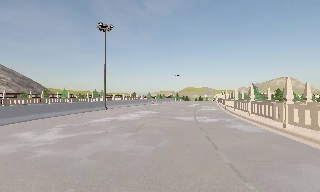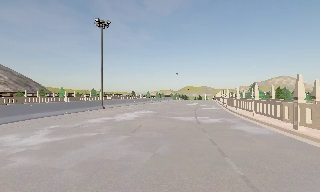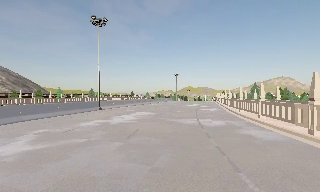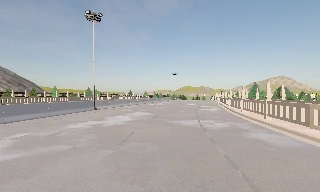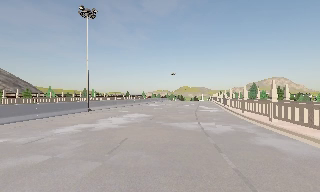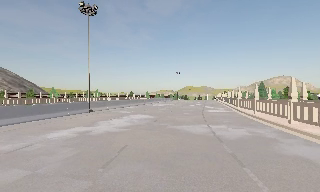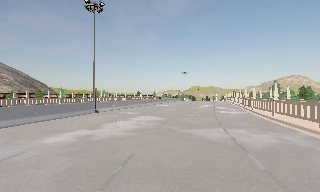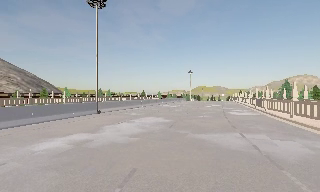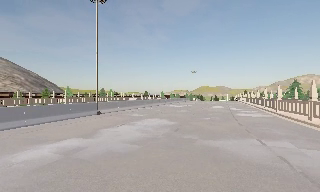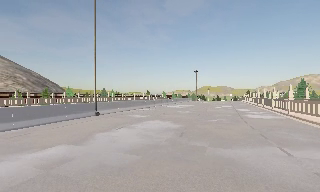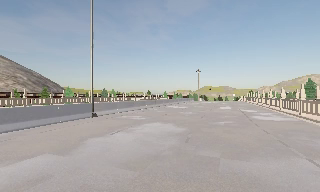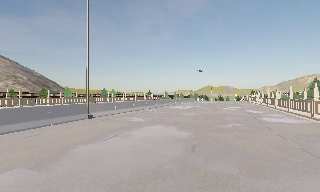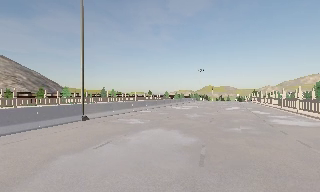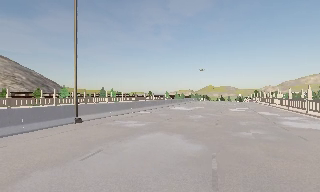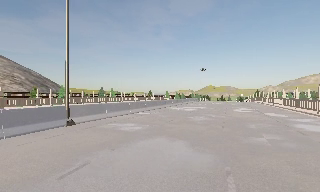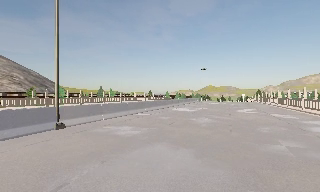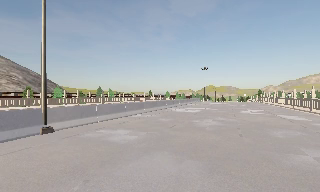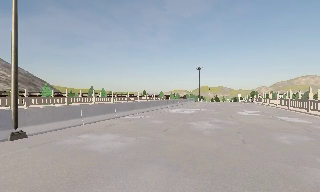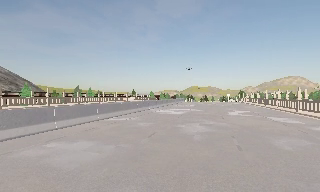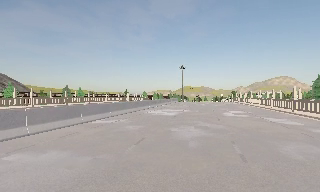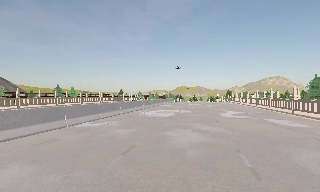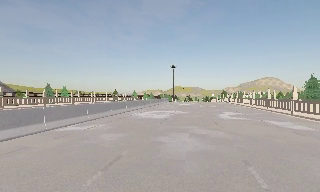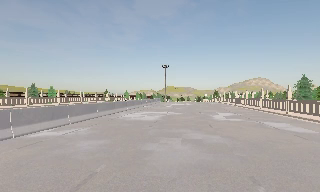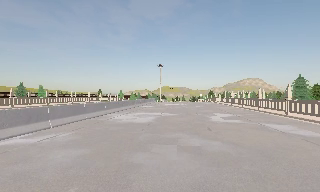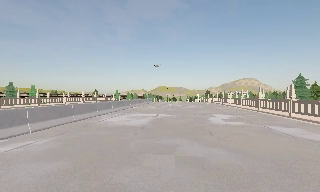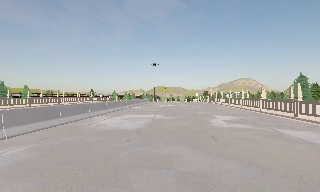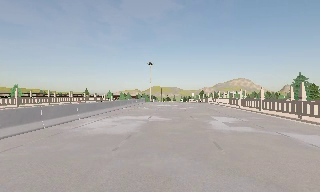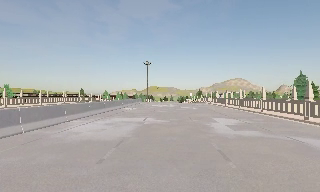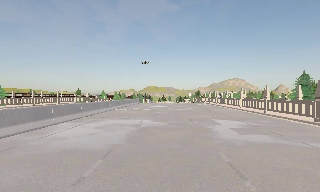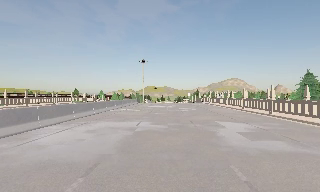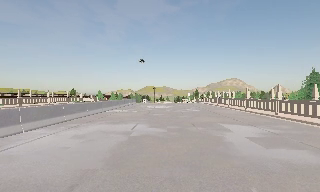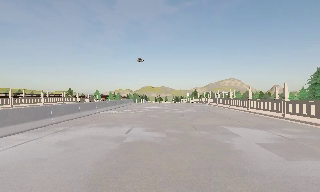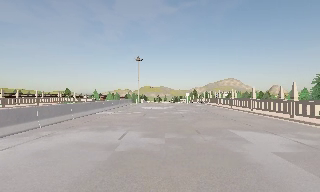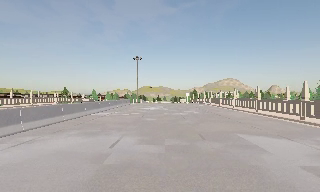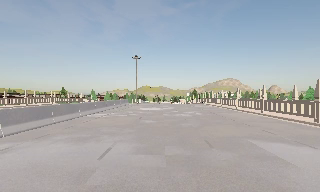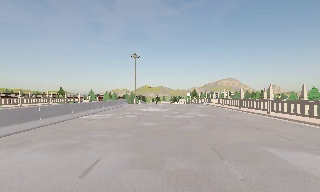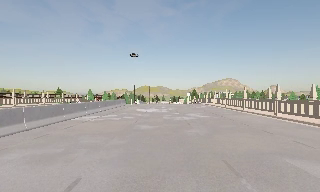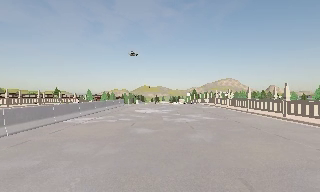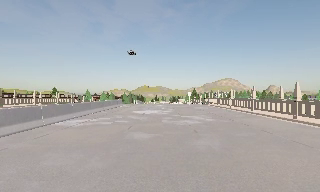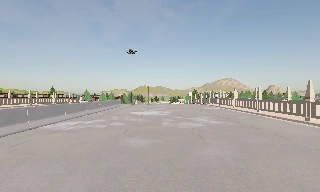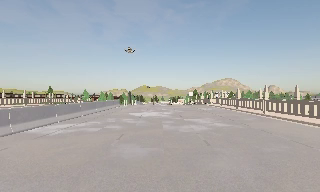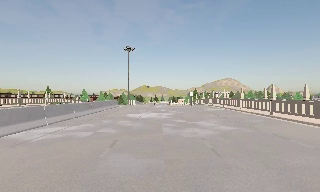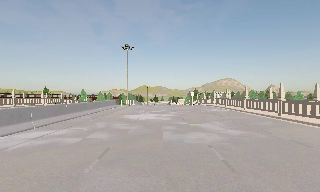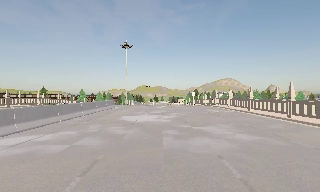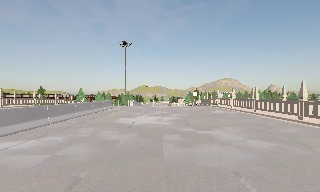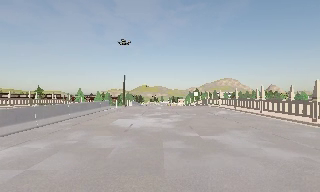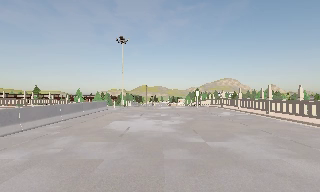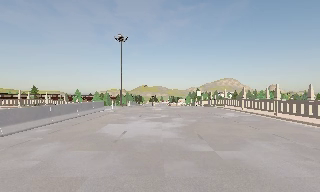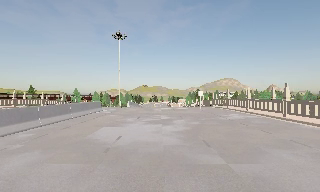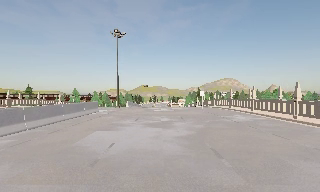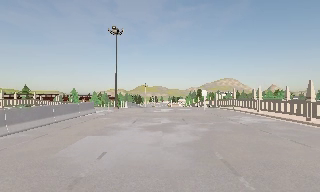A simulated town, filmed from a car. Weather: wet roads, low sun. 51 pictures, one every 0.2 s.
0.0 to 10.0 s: The camera swings to its right by about 15 degrees, and the scene slides to the left. It travels forward, about 50 m, so what stands in front looms larger.
The film runs forward here.
